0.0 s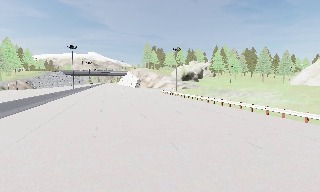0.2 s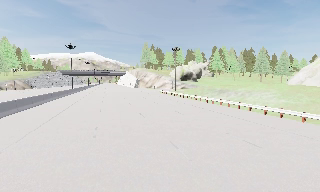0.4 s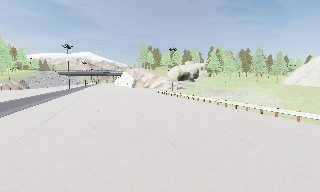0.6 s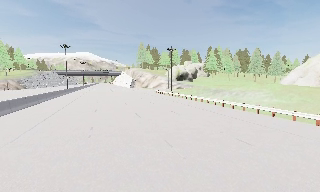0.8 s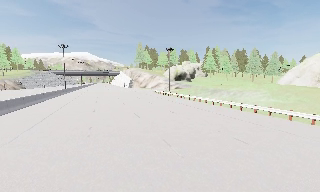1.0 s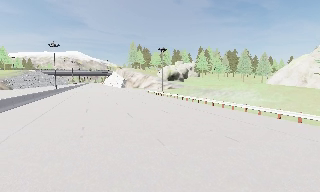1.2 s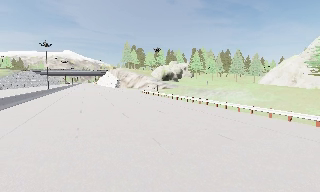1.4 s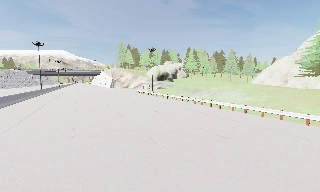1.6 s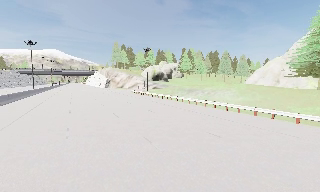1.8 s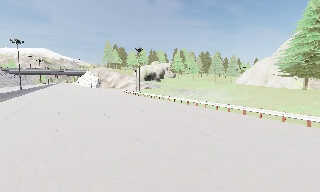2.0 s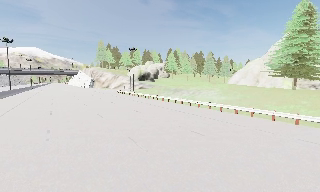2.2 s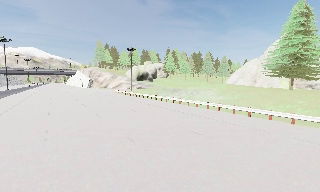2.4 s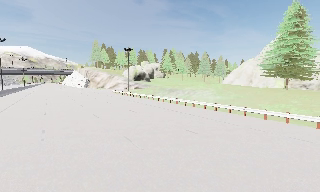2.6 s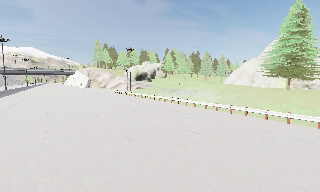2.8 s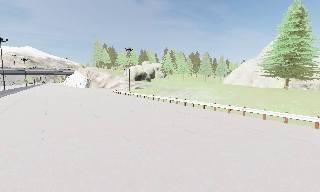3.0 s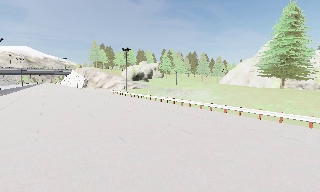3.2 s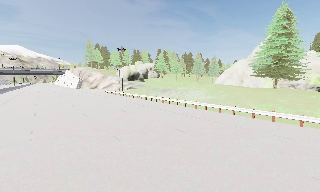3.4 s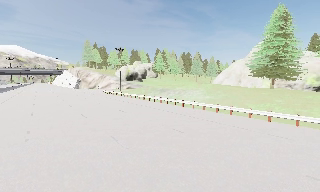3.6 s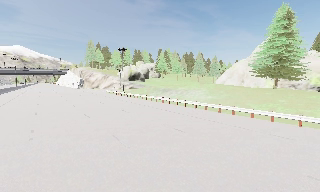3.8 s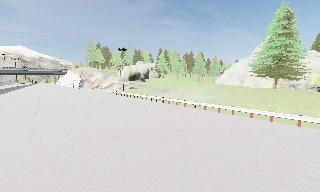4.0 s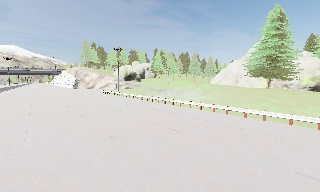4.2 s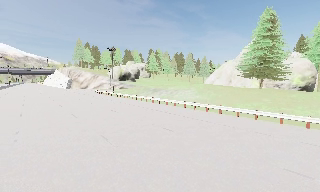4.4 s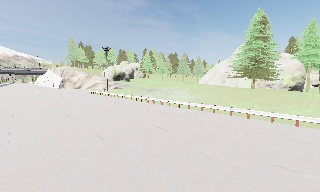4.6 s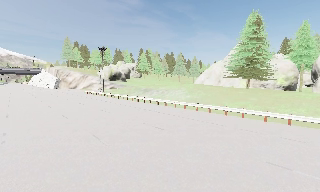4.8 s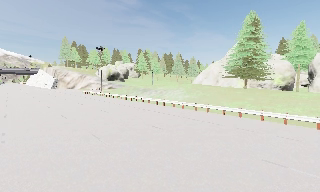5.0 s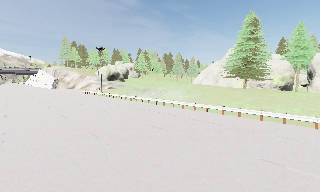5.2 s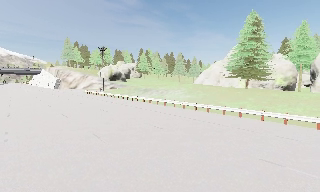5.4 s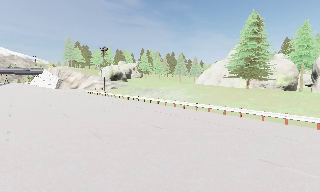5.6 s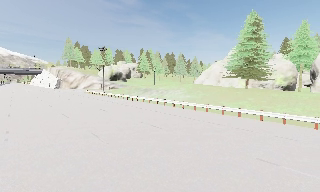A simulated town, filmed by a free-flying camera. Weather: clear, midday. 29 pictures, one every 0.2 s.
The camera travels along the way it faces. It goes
backward.
0.0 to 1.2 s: The camera travels backward, about 0.5 m, so what stands in front gets smaller.
1.2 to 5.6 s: The scene slides to the left, as the camera pans about 20 degrees to its right. It travels backward and to its right, about 1.5 m, so what stands in front gets smaller.
The film runs backward here.
